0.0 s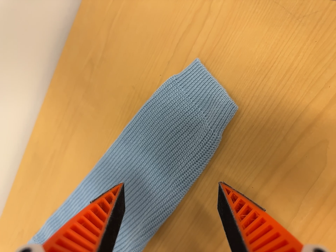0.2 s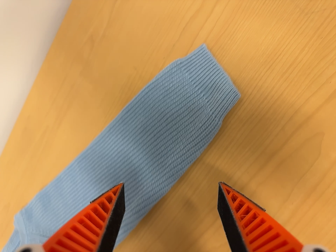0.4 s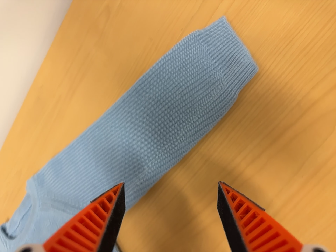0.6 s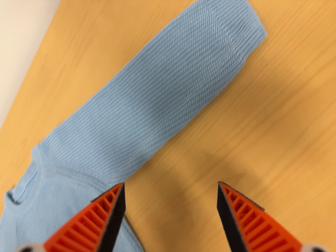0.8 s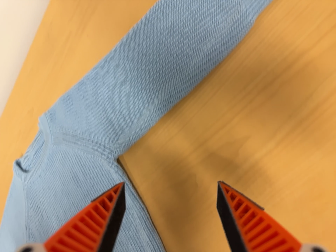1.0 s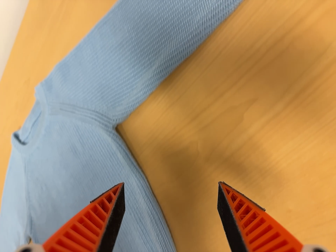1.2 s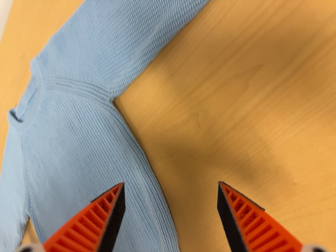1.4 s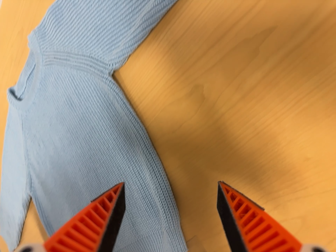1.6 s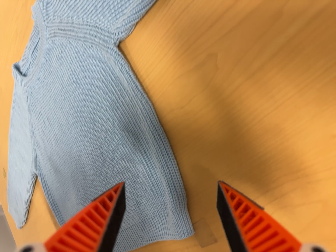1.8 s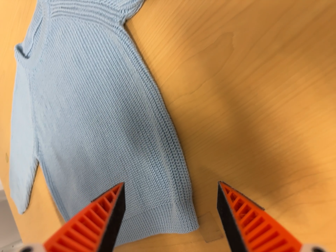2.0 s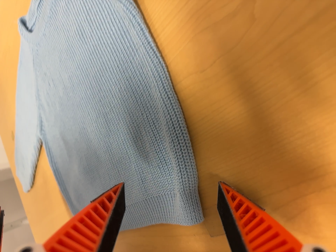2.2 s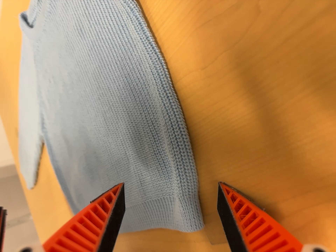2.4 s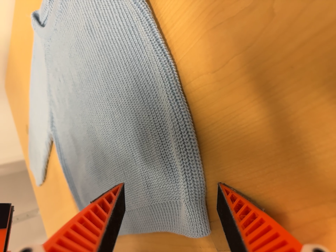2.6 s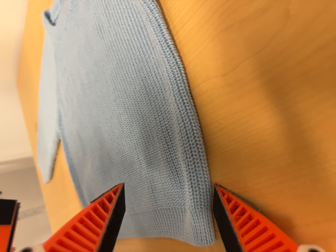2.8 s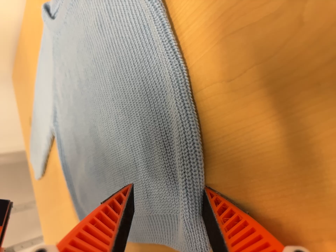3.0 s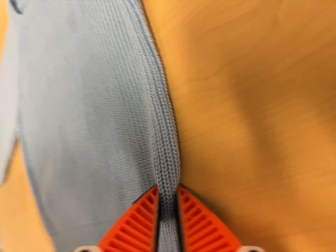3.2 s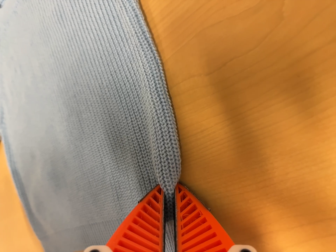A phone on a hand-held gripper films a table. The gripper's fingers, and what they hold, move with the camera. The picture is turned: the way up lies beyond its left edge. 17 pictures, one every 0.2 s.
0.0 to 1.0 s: The camera travels toward the bottom of its view, about 9 cm, so close, fixed things drift upward. Its aim tips toward the bottom of its view by about 20 degrees, and the scene shifts upward. It rolls about its line of sight by about 10 degrees, and the scene rotates clockwise.
1.0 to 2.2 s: The camera travels forward, about 14 cm, so what stands in front looms larger. Its aim tips toward the bottom of its view by about 15 degrees, and the scene shifts upward.
2.2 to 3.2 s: The camera shifts only a little, or ends up much as it began.
The film runs forward here.
